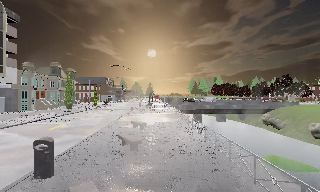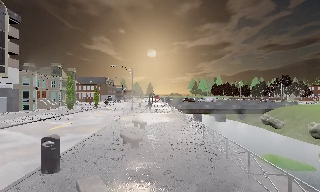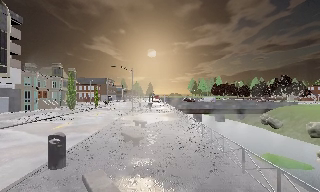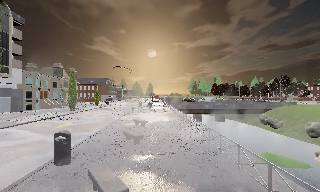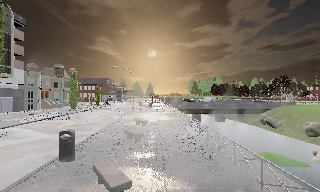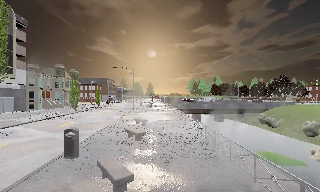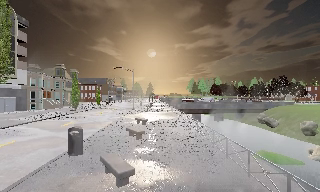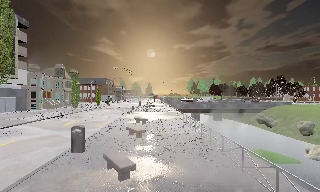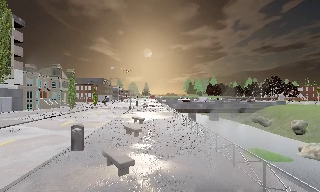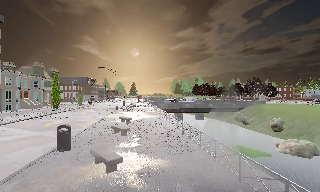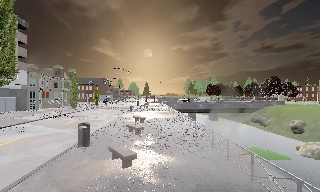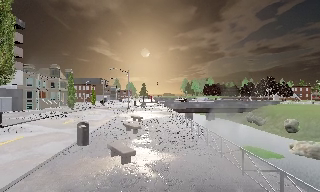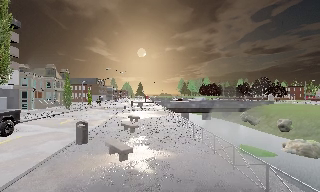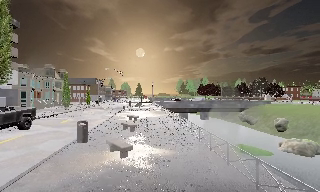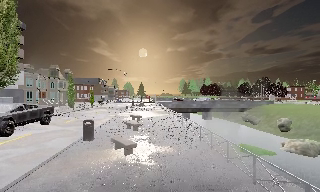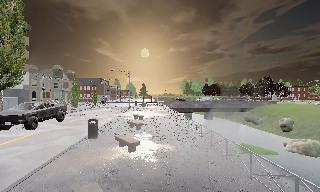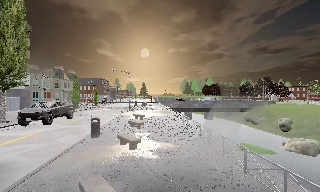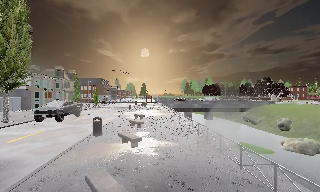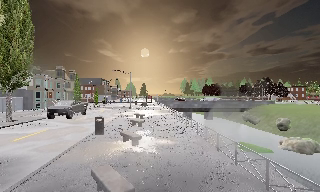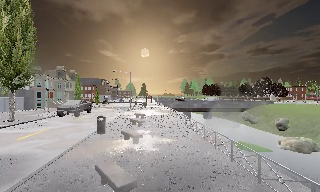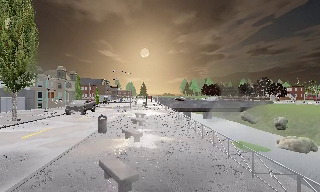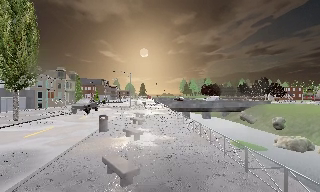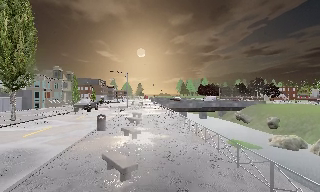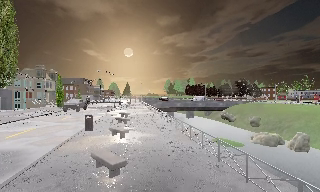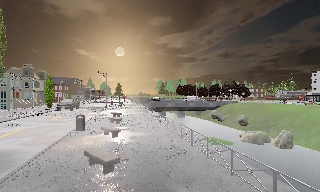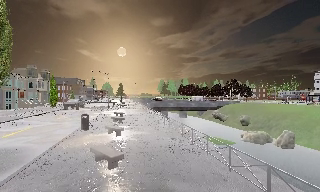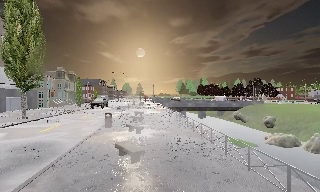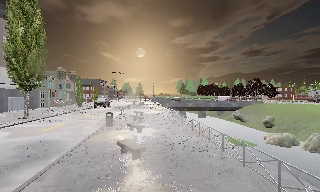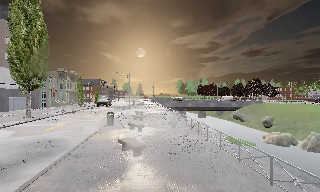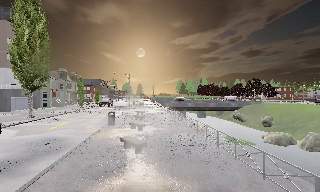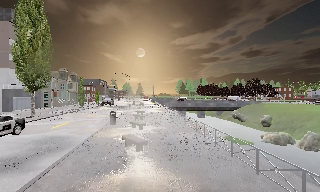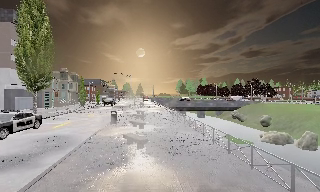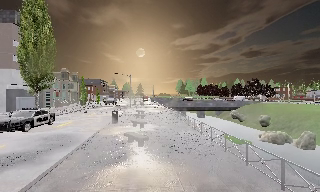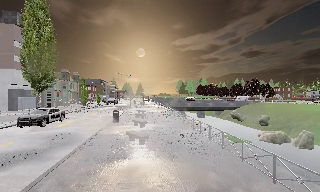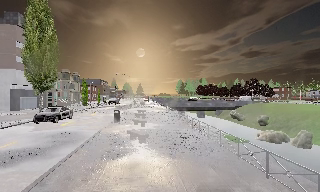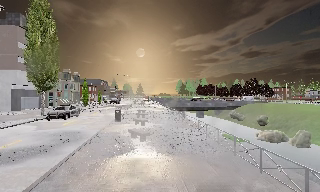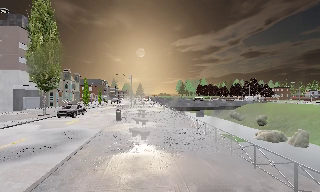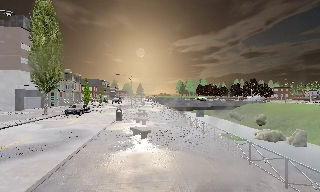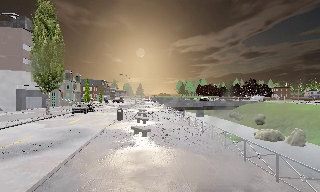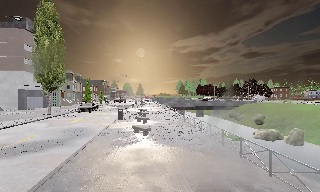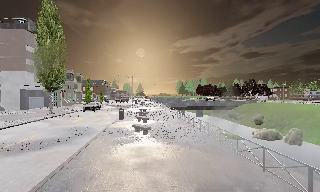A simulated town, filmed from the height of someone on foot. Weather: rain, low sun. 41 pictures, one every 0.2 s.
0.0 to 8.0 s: The camera travels backward, about 13 m, so what stands in front gets smaller.
The film runs backward here.
